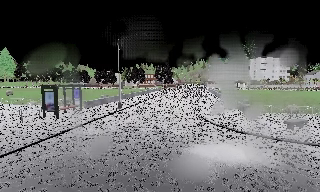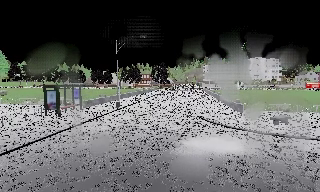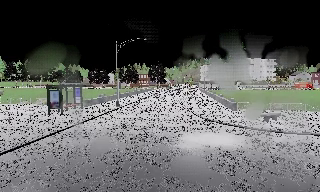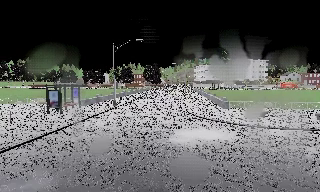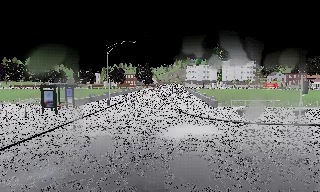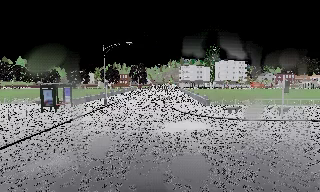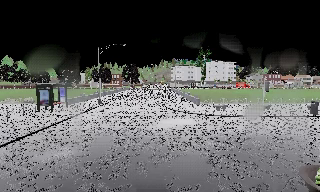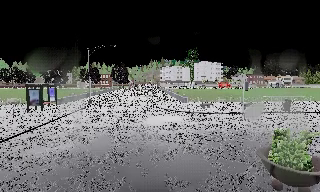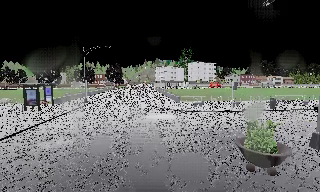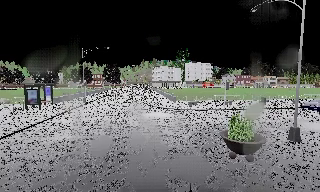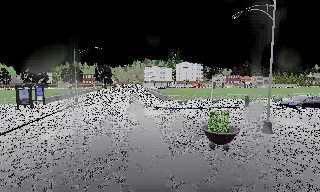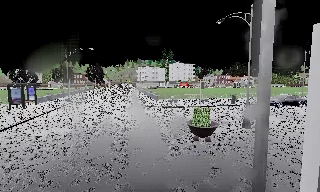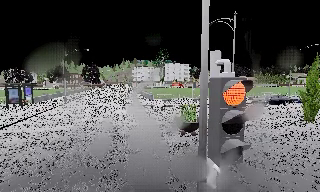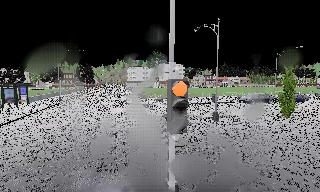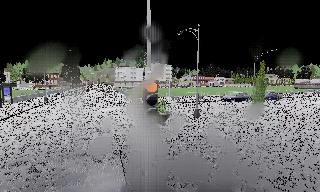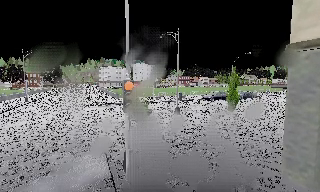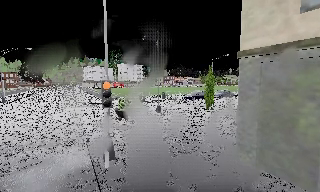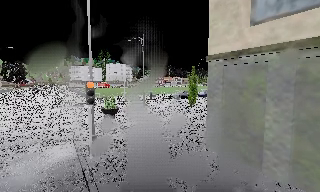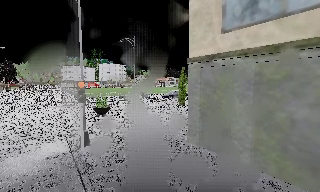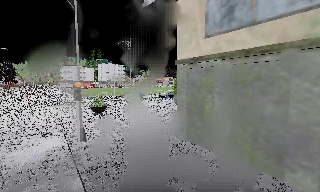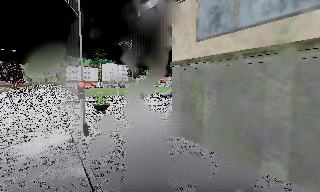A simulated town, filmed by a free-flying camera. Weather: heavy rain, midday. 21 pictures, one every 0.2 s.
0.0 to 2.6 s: The scene slides to the left, as the camera pans about 30 degrees to its right. It travels backward, about 11 m, so what stands in front gets smaller.
2.6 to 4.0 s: The scene slides to the left, as the camera pans about 20 degrees to its right. It travels backward and to its right, about 6 m, so what stands in front gets smaller.
The film runs backward here.
